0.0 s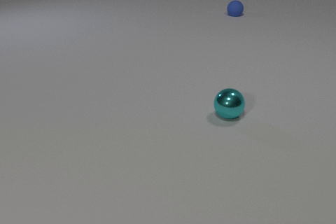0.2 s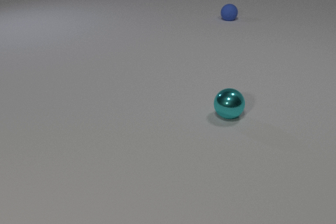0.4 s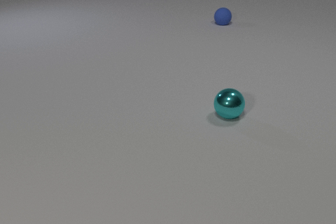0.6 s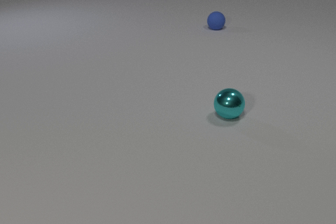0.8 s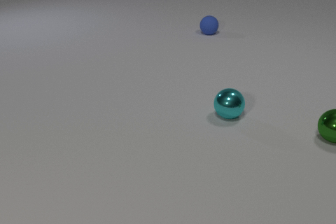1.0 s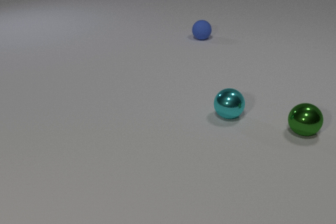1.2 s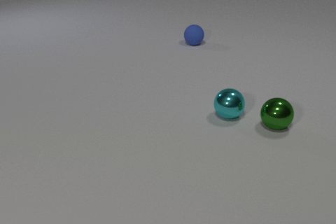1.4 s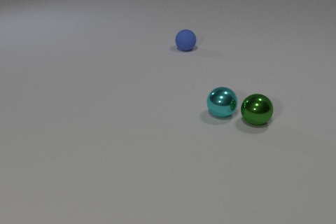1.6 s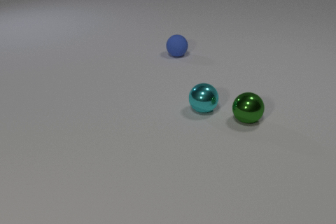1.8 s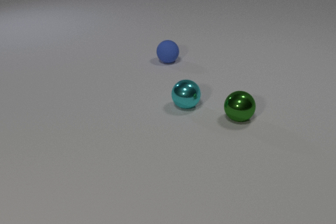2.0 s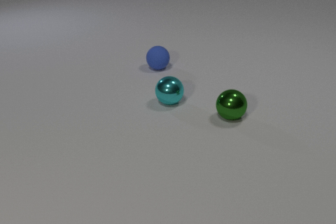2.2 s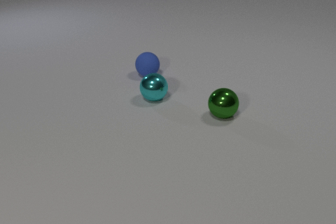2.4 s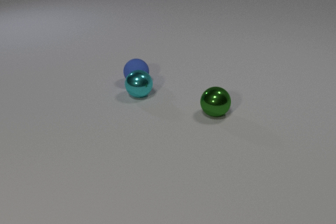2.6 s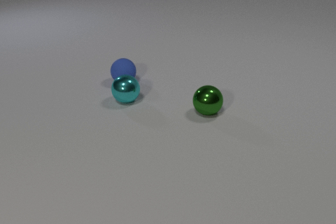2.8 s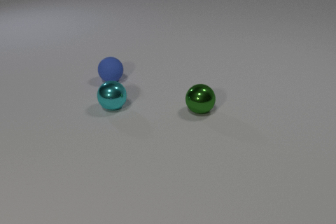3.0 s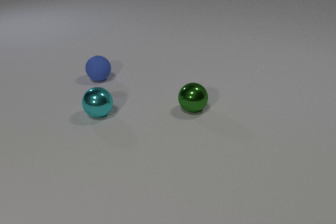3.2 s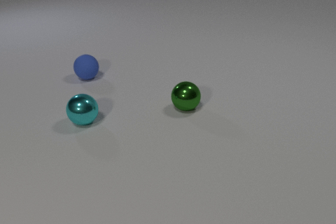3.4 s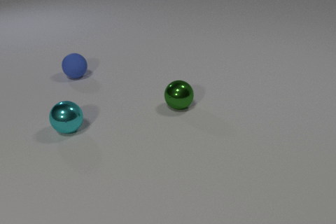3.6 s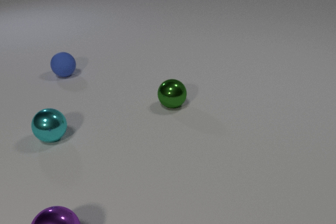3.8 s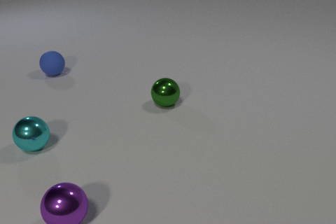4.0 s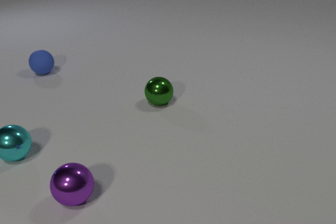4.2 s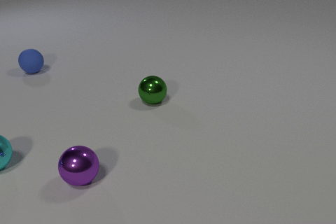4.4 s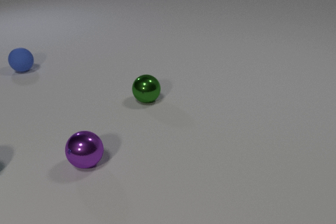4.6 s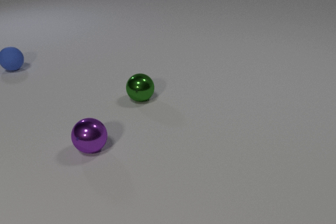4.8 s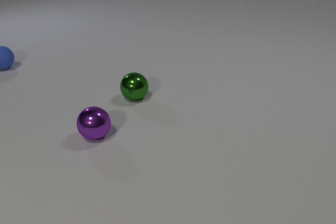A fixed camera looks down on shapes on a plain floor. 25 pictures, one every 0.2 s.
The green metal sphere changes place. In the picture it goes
to the left.
The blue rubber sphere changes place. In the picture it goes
to the left.
0.0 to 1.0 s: The green metal sphere comes in at the right edge, rolls to the left. The blue rubber sphere rolls toward the camera.
1.0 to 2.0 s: The green metal sphere rolls to the left. The cyan metal sphere rolls to the left. The blue rubber sphere rolls toward the camera and to the left. The green metal sphere and the cyan metal sphere collide.
2.0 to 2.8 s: The green metal sphere rolls to the left. The cyan metal sphere rolls to the left. The blue rubber sphere rolls to the left and toward the camera. The cyan metal sphere and the blue rubber sphere collide.
2.8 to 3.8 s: The green metal sphere rolls to the left. The cyan metal sphere rolls to the left and toward the camera. The purple metal sphere comes in at the bottom edge, rolls away from the camera. The blue rubber sphere rolls to the left and away from the camera.
3.8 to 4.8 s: The green metal sphere rolls to the left and away from the camera. The cyan metal sphere rolls to the left and toward the camera, leaves at the left edge. The purple metal sphere rolls away from the camera. The blue rubber sphere rolls to the left and away from the camera.
What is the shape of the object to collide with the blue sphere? sphere.
How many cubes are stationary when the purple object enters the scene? 0.
What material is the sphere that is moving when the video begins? rubber.
